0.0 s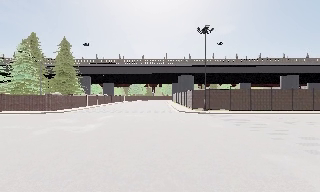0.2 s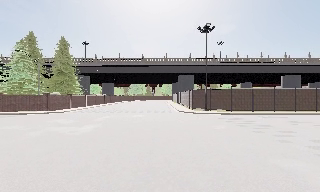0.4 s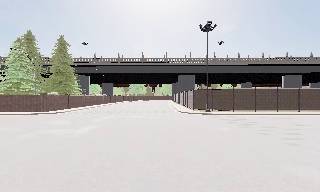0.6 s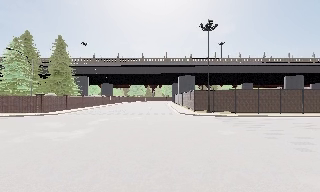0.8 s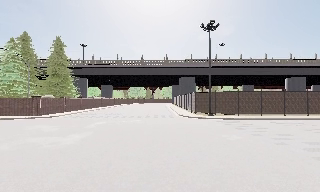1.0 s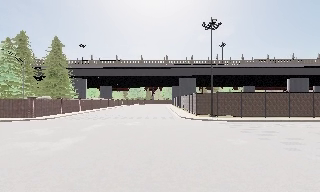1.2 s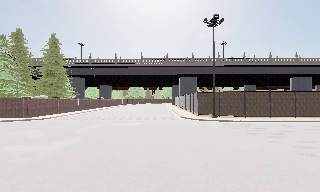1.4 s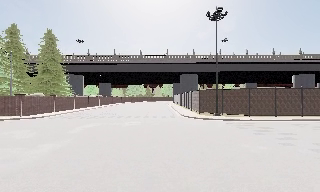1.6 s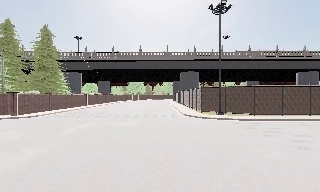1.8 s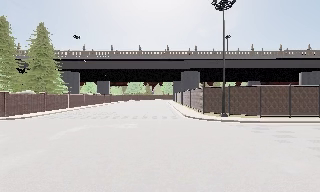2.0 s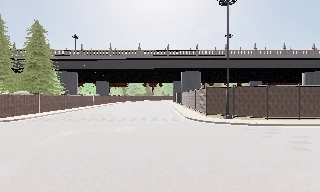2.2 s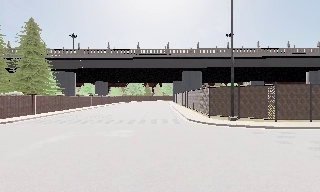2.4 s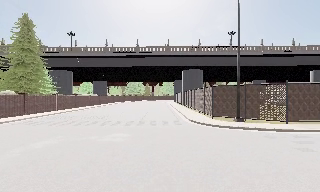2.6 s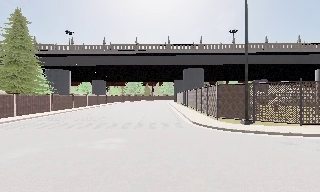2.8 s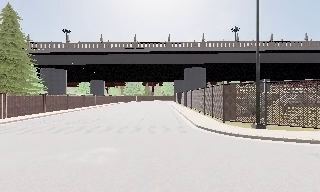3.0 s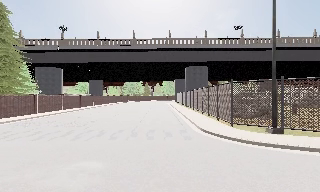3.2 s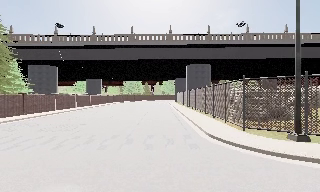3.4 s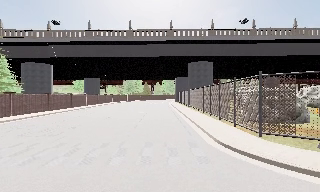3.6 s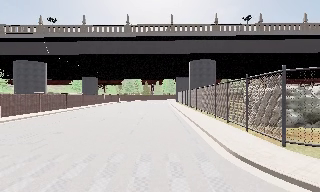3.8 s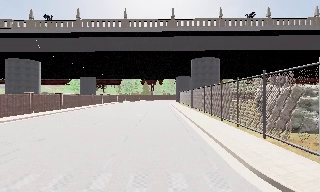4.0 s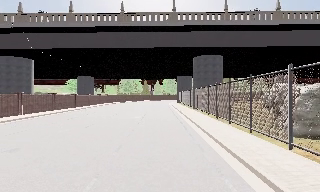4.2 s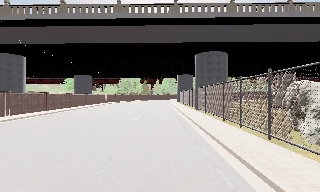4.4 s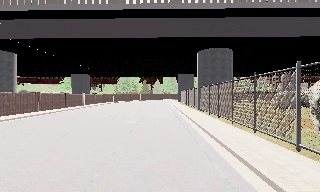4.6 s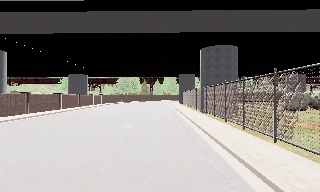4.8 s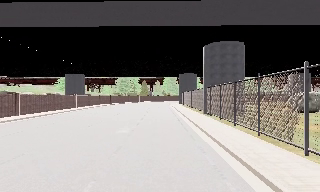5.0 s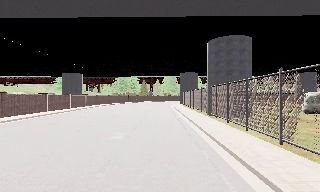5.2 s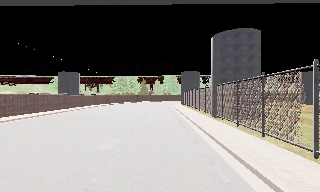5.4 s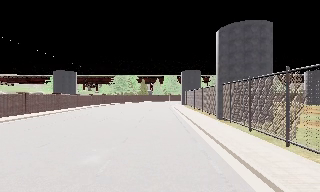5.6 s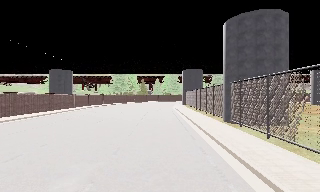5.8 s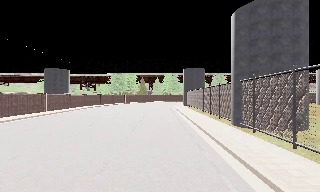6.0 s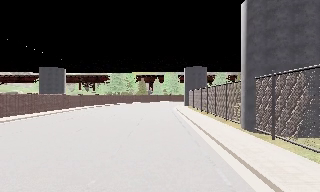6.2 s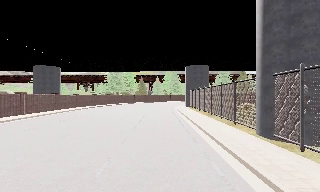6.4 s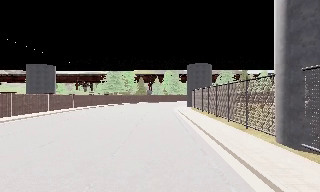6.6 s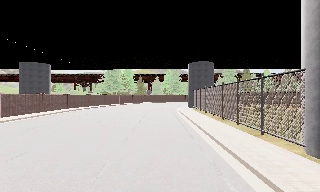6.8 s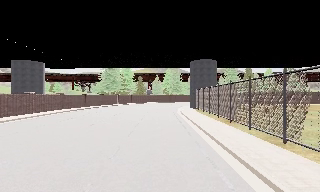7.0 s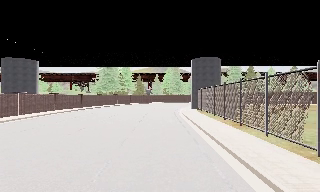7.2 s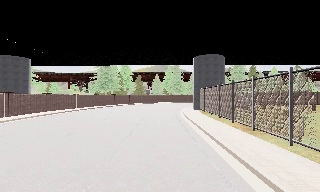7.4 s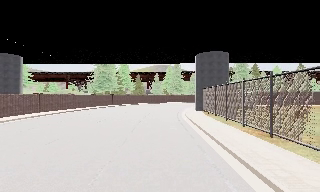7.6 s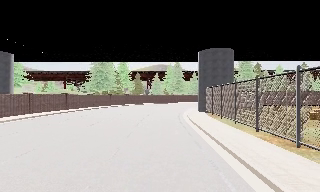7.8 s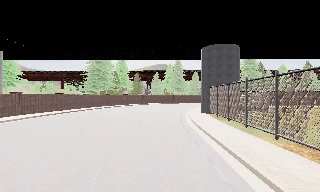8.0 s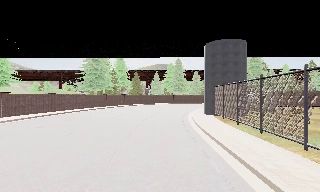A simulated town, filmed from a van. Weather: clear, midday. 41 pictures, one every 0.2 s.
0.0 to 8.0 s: The camera travels forward, about 50 m, so what stands in front looms larger. It gains speed.
The film runs forward here.
